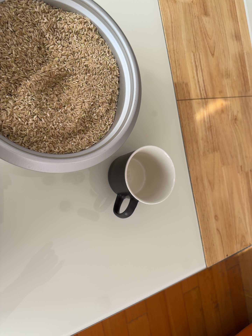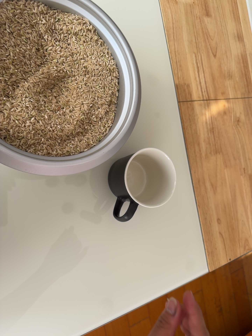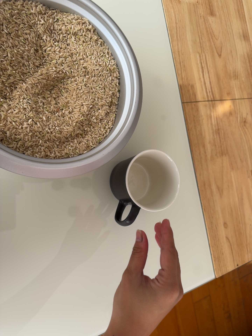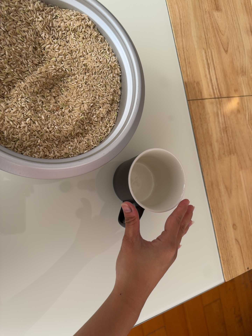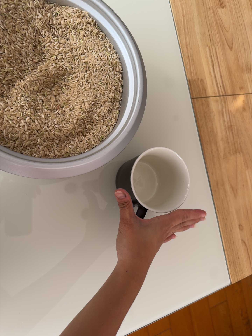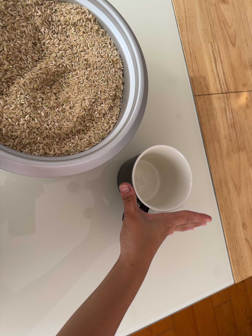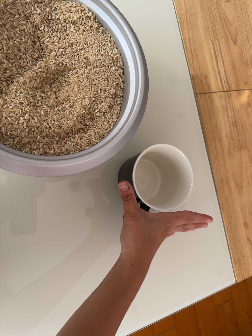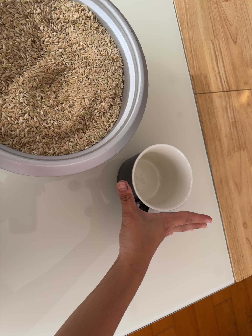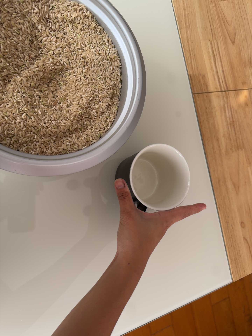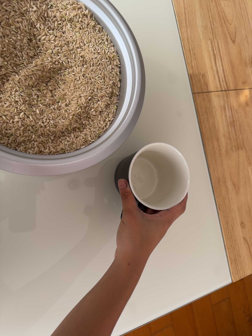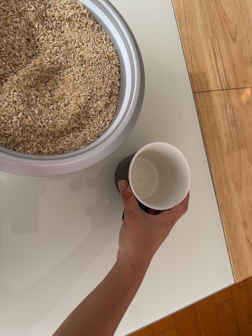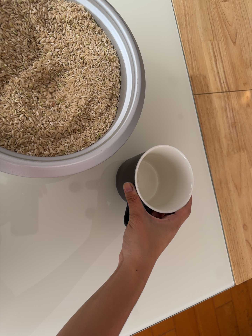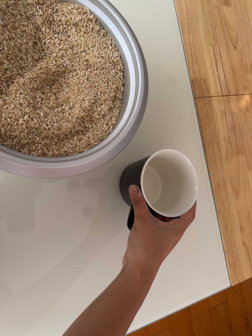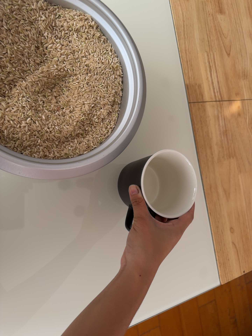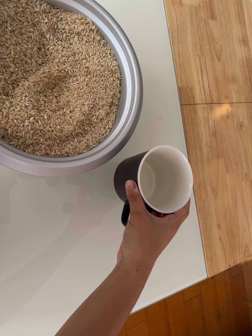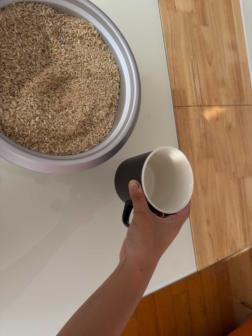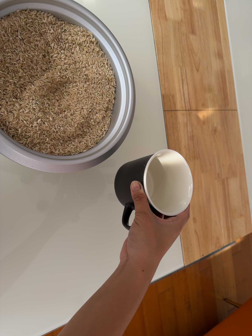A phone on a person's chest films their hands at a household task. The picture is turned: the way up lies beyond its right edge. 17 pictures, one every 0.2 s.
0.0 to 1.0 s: The camera shifts only a little, or ends up much as it began.
1.0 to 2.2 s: The camera keeps its place and its aim.
2.2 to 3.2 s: The camera pans to its right by about 10 degrees. It travels backward and to its left, about 10 cm, so what stands in front gets smaller.
The film runs backward here.
